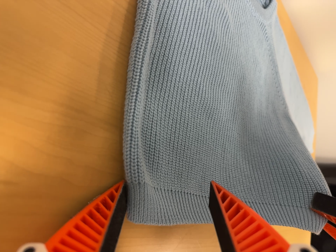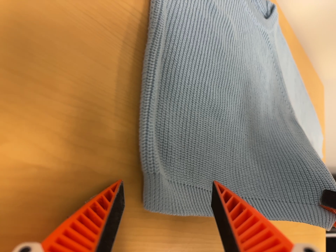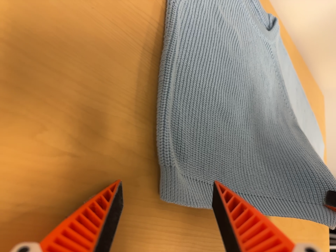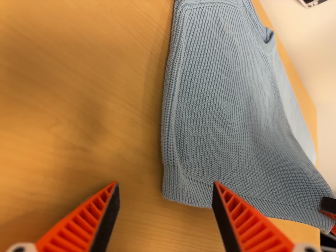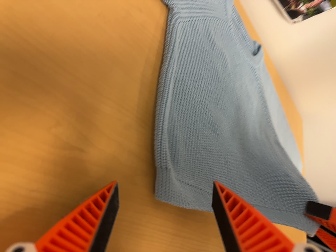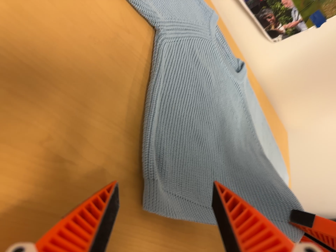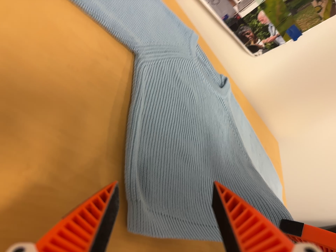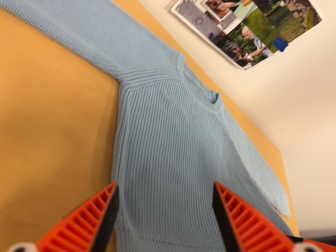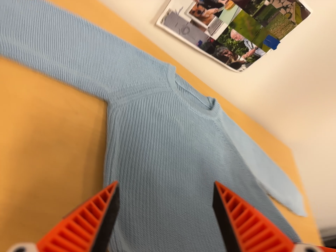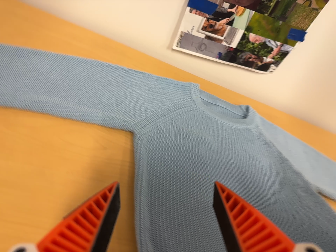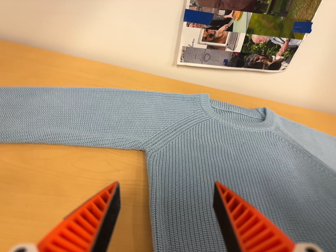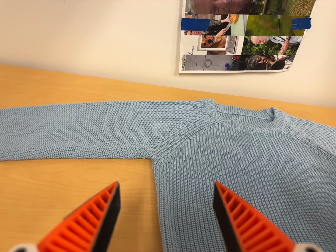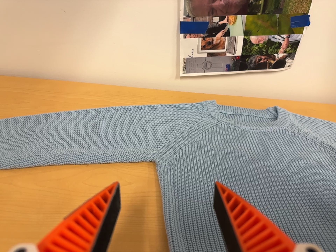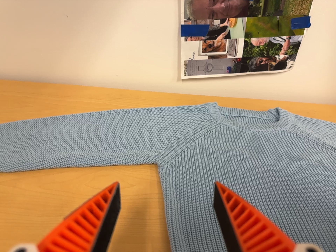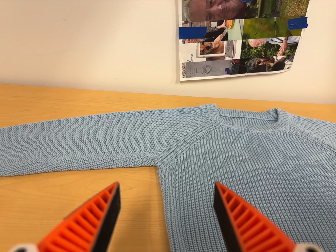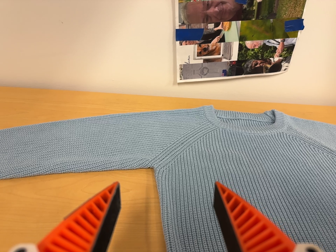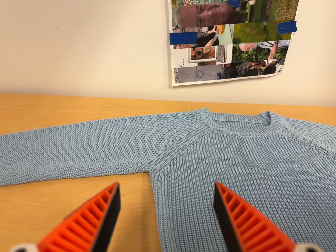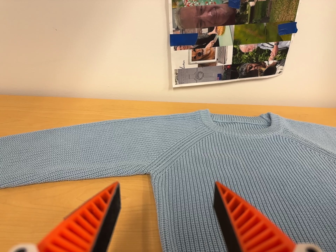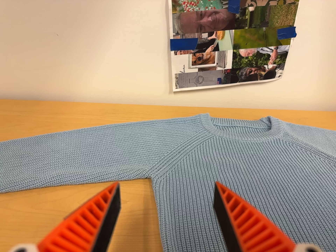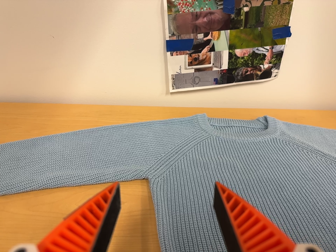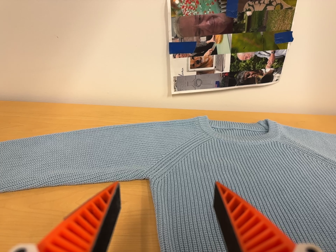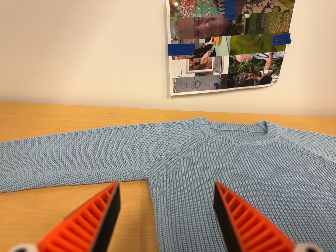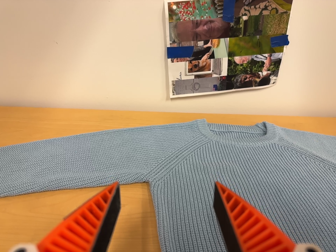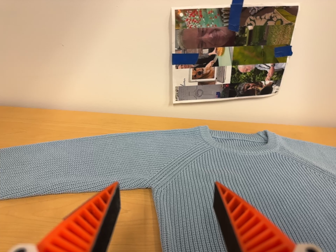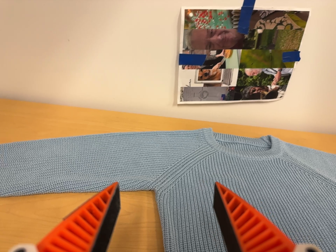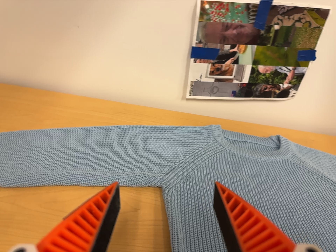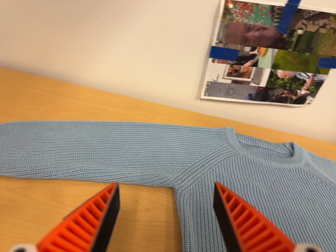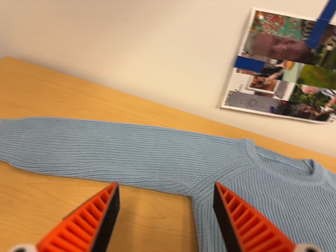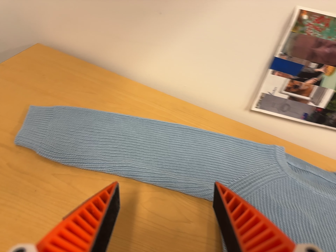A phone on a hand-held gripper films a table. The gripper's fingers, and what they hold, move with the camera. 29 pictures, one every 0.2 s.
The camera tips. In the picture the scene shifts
downward.
0.0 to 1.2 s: The camera travels backward and toward the bottom of its view, about 9 cm, so what stands in front gets smaller. Its aim tips toward the top of its view by about 15 degrees, and the scene shifts downward.
1.2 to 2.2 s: The camera pans to its left by about 25 degrees. It travels to its right, about 16 cm. Its aim tips toward the top of its view by about 20 degrees, and the scene shifts downward. It rolls about its line of sight by about 35 degrees, and the scene rotates counterclockwise.
2.2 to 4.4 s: The camera shifts only a little, or ends up much as it began.
4.4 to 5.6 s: The camera travels to its left, about 12 cm, so close, fixed things drift to the right. It rolls about its line of sight by about 20 degrees, and the scene rotates clockwise.
The film runs backward here.
